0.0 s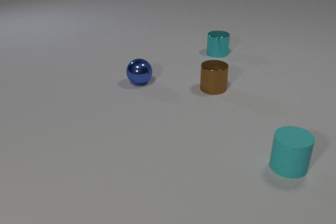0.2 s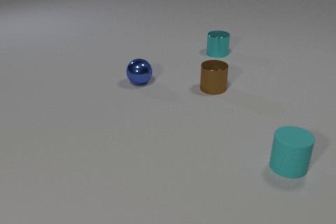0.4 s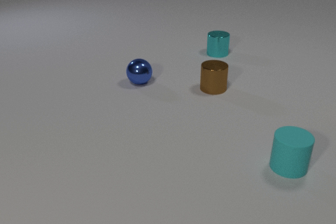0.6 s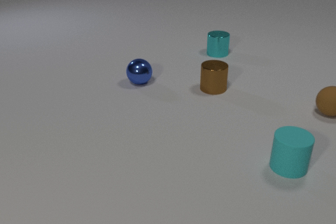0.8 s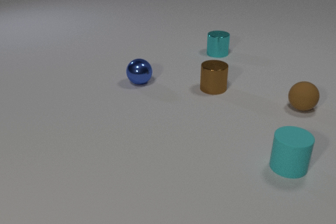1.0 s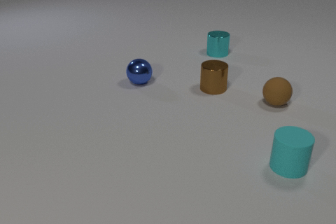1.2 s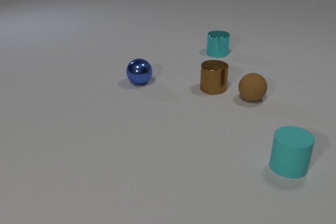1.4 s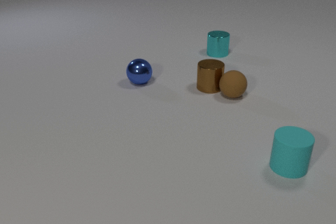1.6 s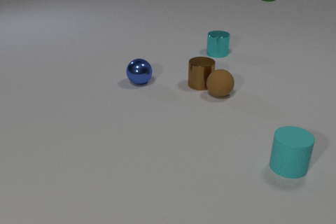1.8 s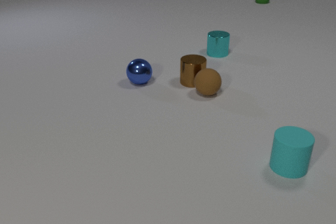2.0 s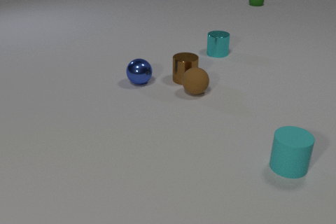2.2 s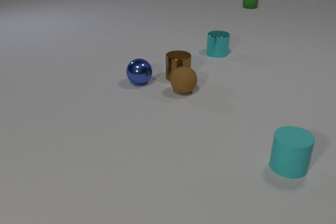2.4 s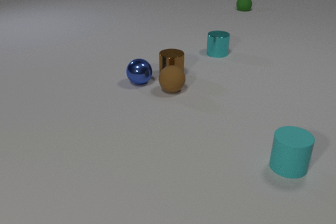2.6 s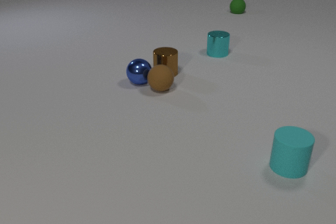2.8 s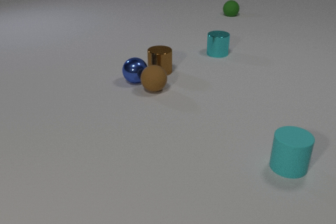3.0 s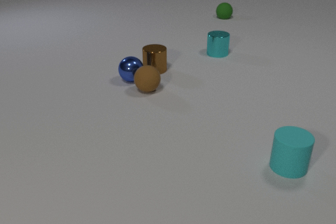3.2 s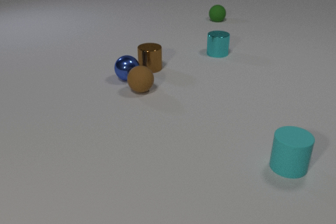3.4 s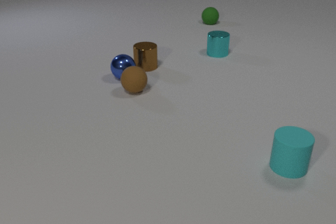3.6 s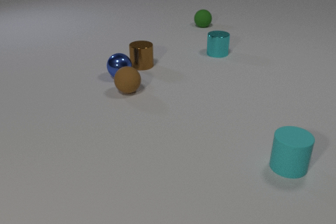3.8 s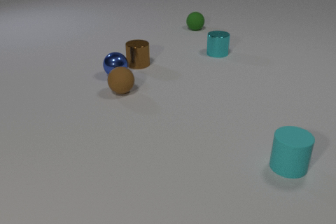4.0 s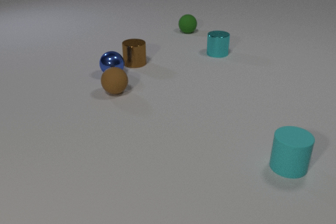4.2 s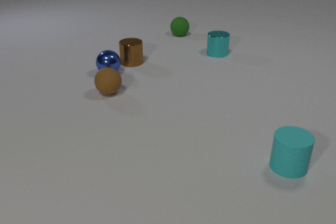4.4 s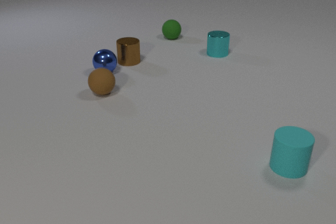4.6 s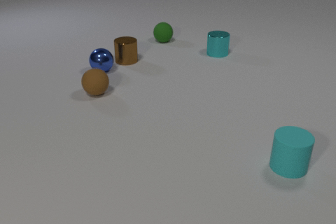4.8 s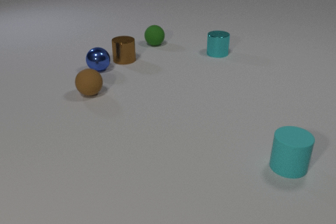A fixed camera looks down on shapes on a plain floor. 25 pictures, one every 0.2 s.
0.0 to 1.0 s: The brown rubber sphere comes in at the right edge, rolls to the left.
1.0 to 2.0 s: The brown rubber sphere rolls to the left. The brown metal cylinder slides to the left and away from the camera. The green rubber sphere comes in at the top edge, rolls toward the camera and to the left. The brown rubber sphere and the brown metal cylinder collide.
2.0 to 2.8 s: The brown rubber sphere rolls to the left. The brown metal cylinder slides to the left and away from the camera. The green rubber sphere rolls toward the camera and to the left. The brown rubber sphere and the blue metal sphere collide.
2.8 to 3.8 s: The brown rubber sphere rolls to the left. The brown metal cylinder slides to the left and away from the camera. The blue metal sphere rolls to the left and away from the camera. The green rubber sphere rolls toward the camera and to the left.
3.8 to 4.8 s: The brown rubber sphere rolls to the left. The brown metal cylinder slides to the left and away from the camera. The blue metal sphere rolls to the left and away from the camera. The green rubber sphere rolls toward the camera and to the left.
What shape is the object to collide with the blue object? sphere.
What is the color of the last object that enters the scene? green.
Are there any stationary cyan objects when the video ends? yes.
